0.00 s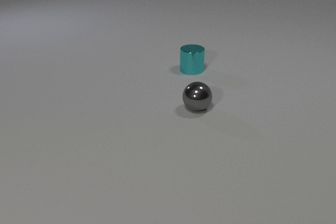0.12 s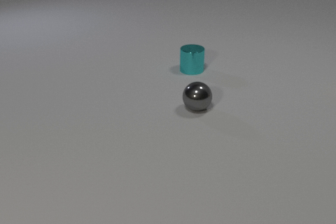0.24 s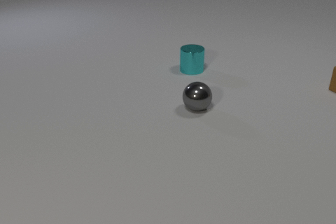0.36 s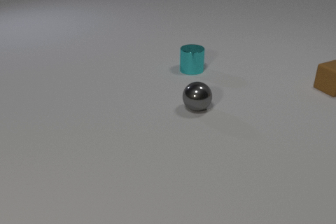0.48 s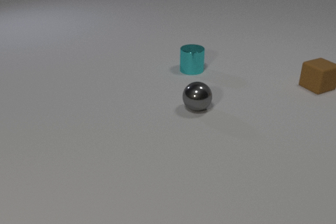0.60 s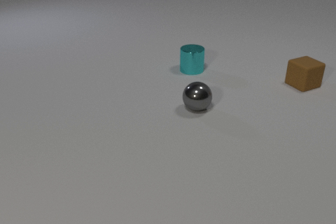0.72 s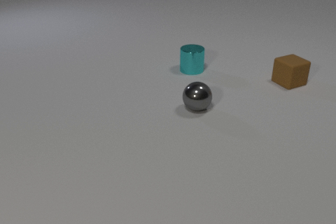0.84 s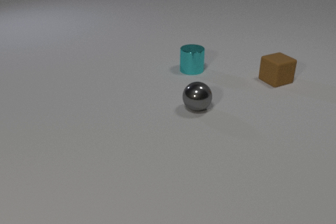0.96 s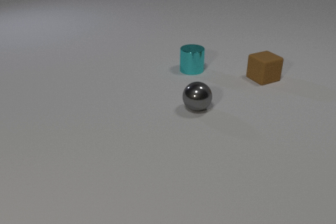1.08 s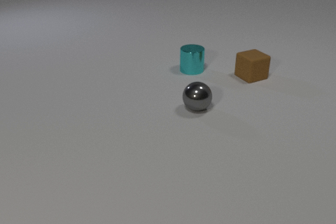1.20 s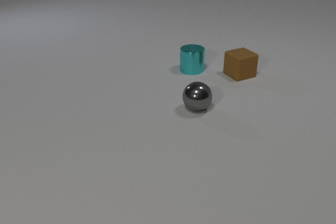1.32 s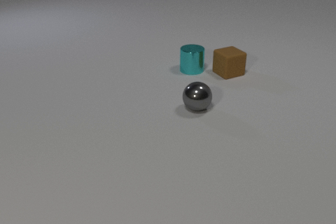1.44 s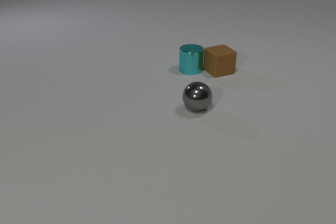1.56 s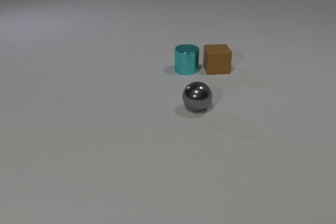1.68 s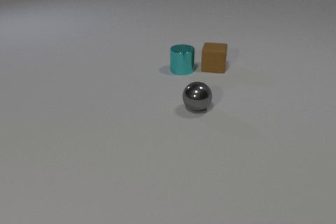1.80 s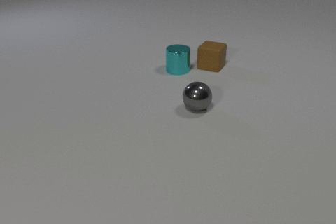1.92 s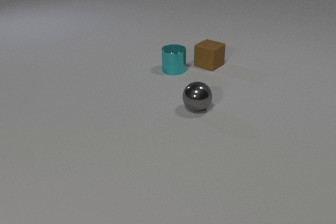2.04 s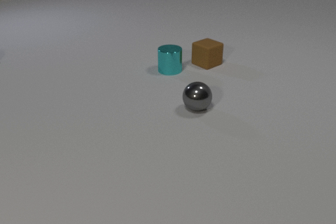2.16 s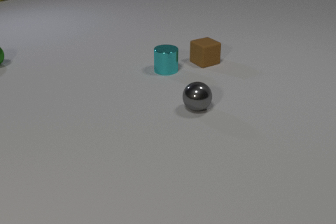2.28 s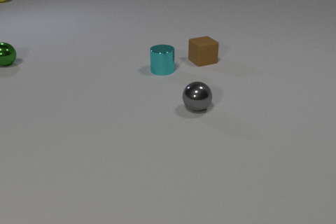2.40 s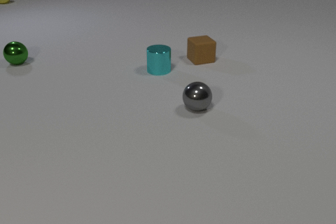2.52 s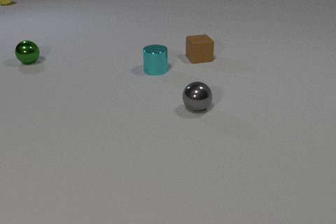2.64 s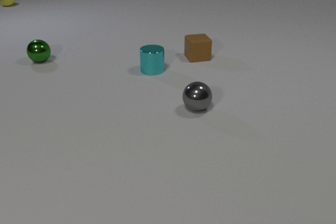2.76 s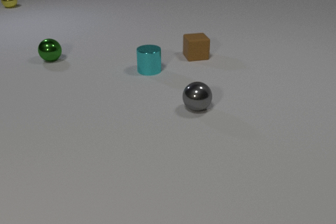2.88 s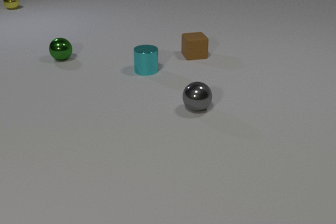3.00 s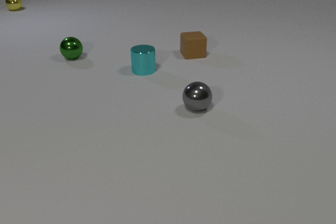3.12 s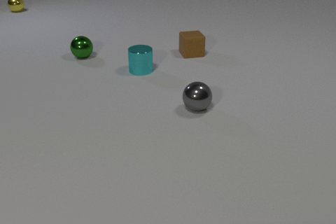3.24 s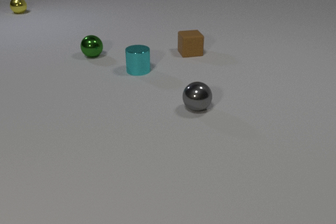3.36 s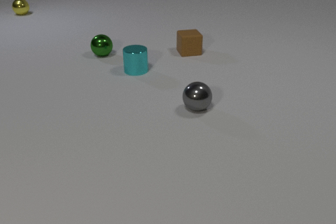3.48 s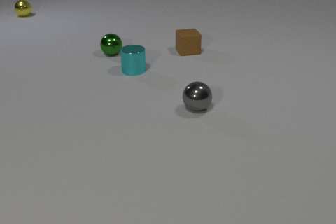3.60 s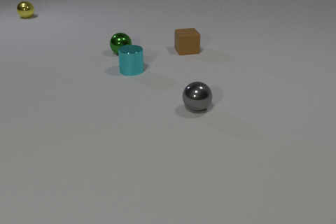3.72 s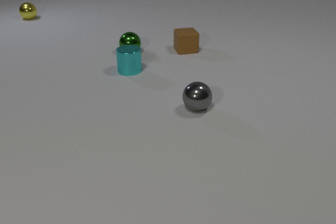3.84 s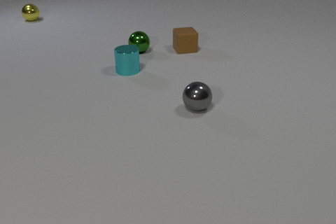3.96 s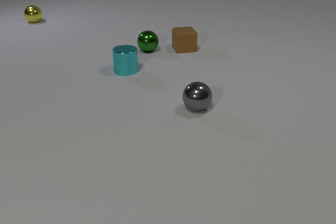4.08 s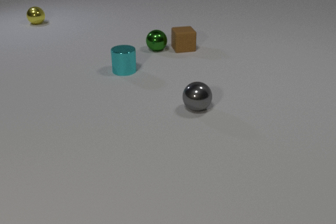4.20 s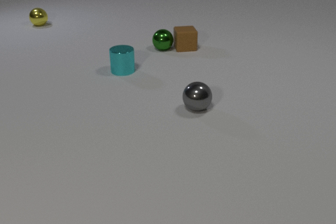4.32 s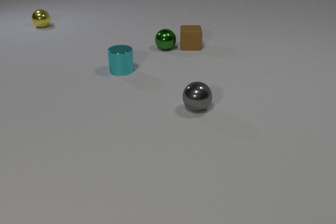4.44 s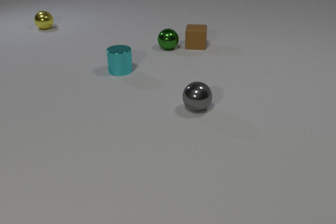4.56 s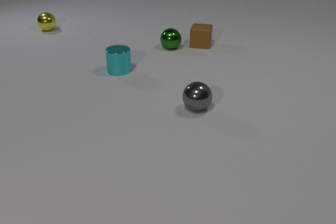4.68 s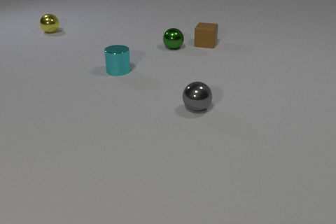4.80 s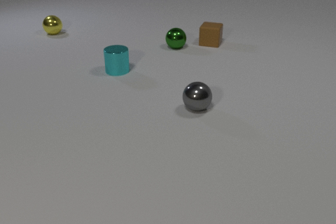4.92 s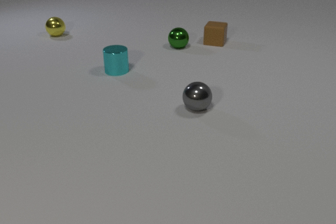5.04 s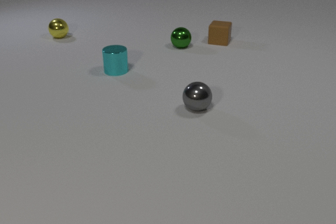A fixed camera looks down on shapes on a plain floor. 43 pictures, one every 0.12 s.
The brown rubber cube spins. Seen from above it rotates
clockwise.
The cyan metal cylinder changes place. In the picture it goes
to the left.
0.00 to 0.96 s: The brown rubber cube comes in at the right edge, slides to the left.
0.96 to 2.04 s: The brown rubber cube slides to the left and away from the camera, spins clockwise seen from above by about 75 degrees, its near face sliding to the left. The cyan metal cylinder slides to the left. The brown rubber cube and the cyan metal cylinder collide.
2.04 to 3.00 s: The brown rubber cube slides away from the camera and to the left, spins clockwise seen from above by about 30 degrees, its near face sliding to the left. The cyan metal cylinder slides to the left. The yellow metal sphere comes in at the top edge, rolls toward the camera. The green metal sphere comes in at the left edge, rolls to the right.
3.00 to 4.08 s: The brown rubber cube slides away from the camera and to the left. The cyan metal cylinder slides to the left. The yellow metal sphere rolls toward the camera. The green metal sphere rolls to the right.
4.08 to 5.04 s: The brown rubber cube slides to the right and away from the camera, spins clockwise seen from above by about 30 degrees, its near face sliding to the left. The cyan metal cylinder slides to the left. The yellow metal sphere rolls toward the camera. The green metal sphere rolls to the right. The brown rubber cube and the green metal sphere collide.
How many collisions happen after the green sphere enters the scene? 1.
How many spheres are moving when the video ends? 2.
How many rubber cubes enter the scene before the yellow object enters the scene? 1.
